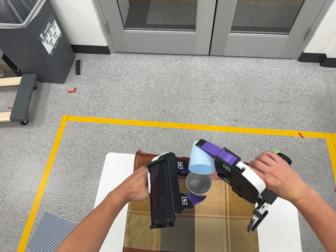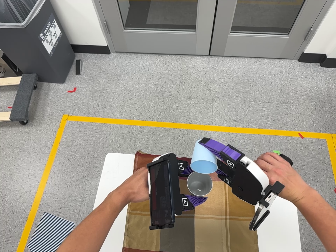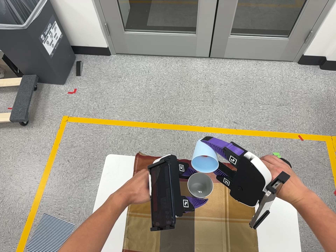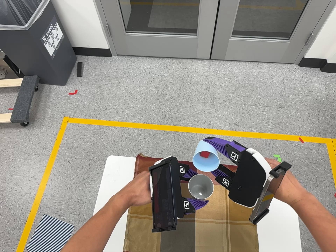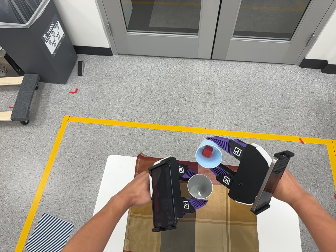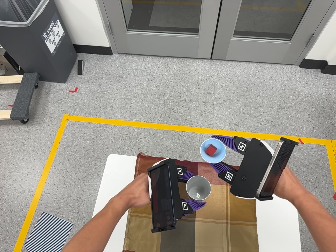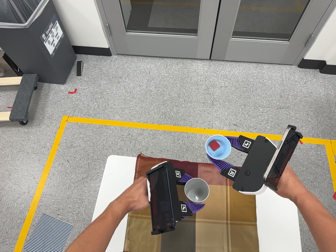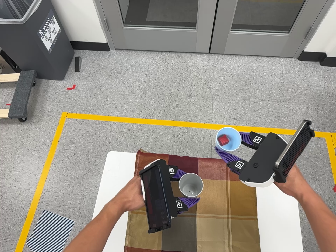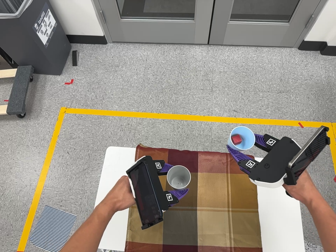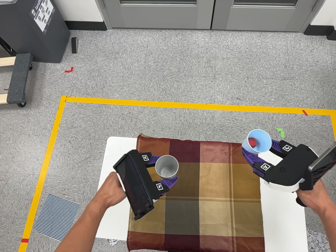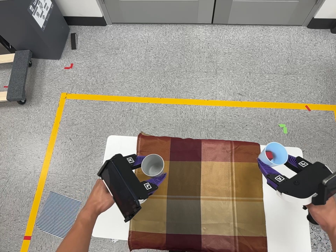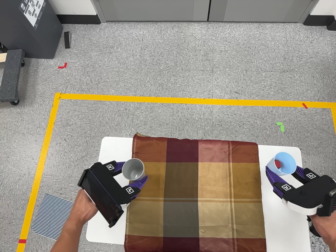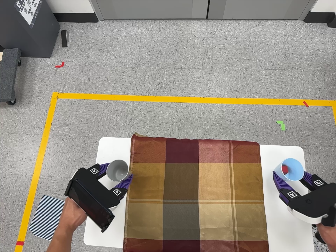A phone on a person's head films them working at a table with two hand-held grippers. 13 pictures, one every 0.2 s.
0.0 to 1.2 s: The camera shifts only a little, or ends up much as it began.
1.2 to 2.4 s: The camera travels forward and toward the top of its view, about 12 cm, so what stands in front looms larger. Its aim tips toward the bottom of its view by about 10 degrees.
The film runs backward here.
